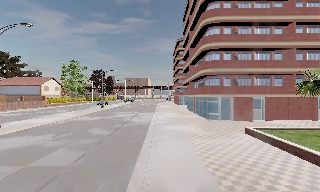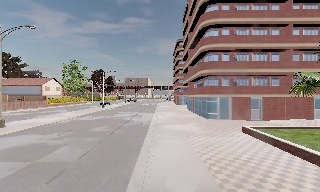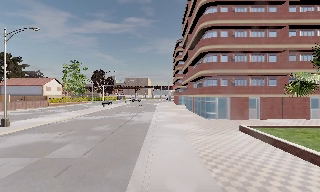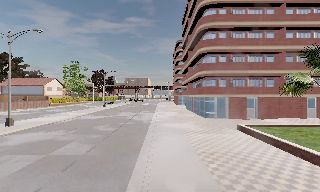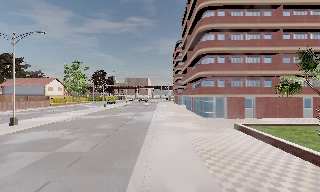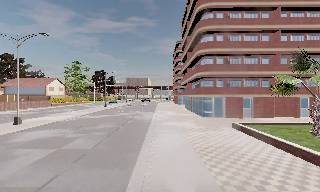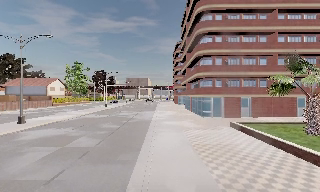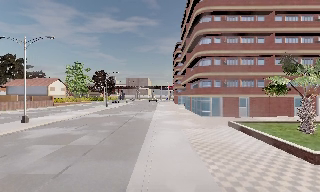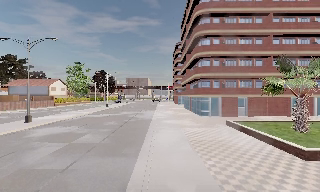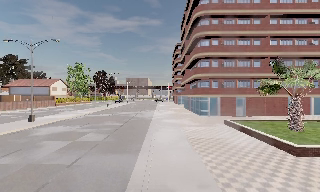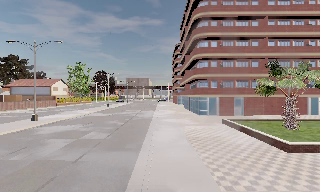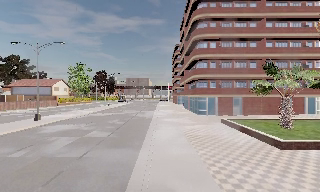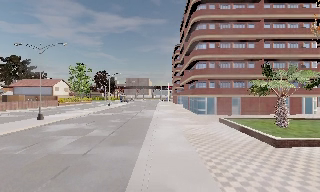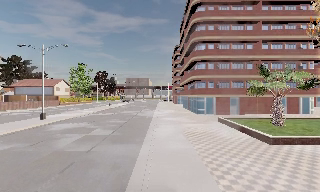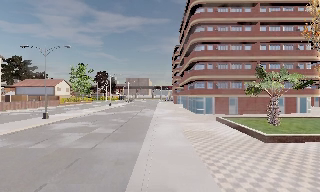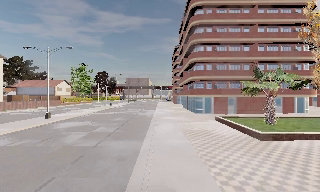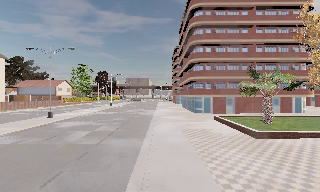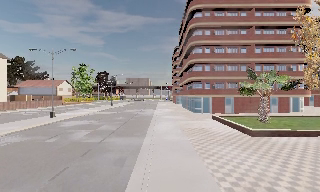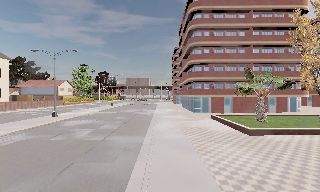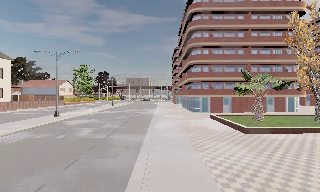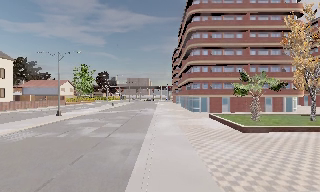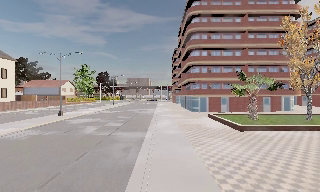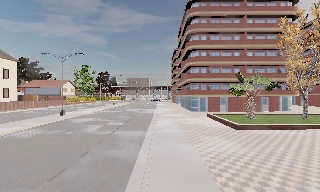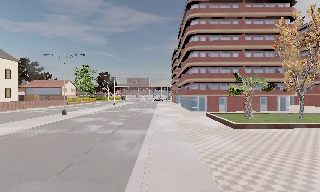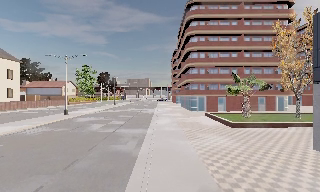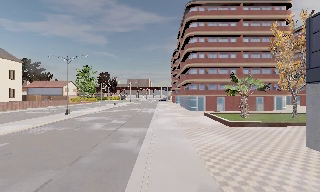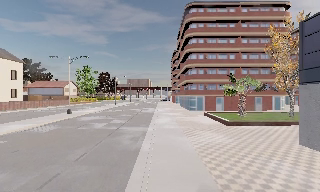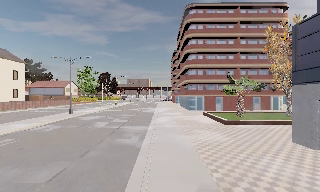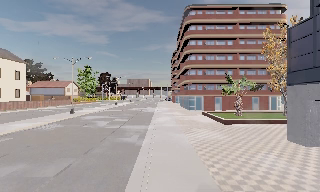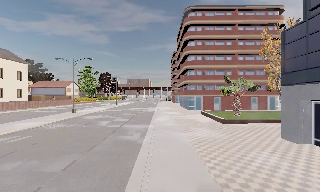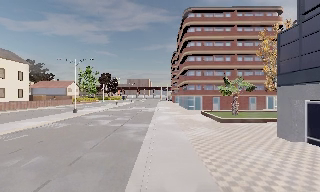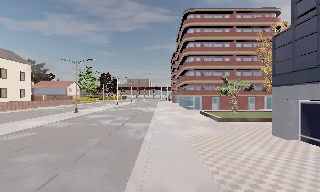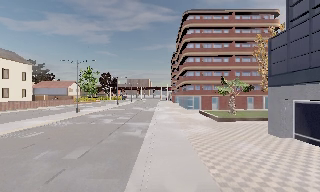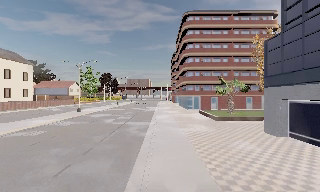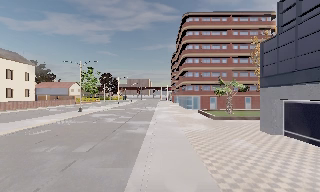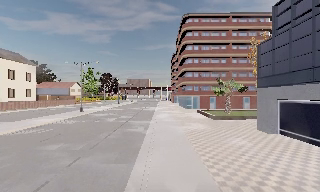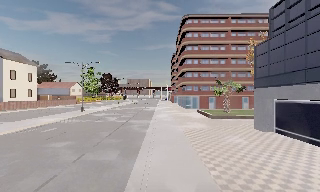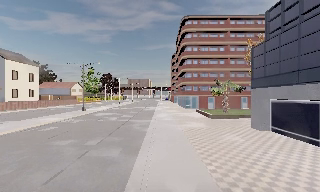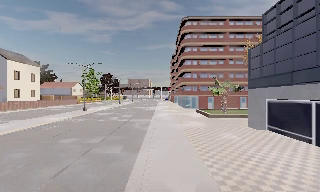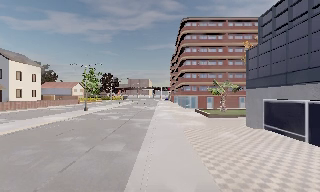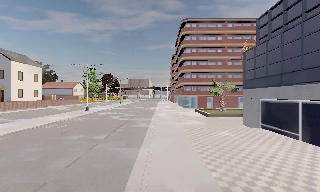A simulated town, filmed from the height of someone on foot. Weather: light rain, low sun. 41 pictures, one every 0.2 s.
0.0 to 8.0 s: The camera travels backward, about 15 m, so what stands in front gets smaller.
The film runs backward here.
